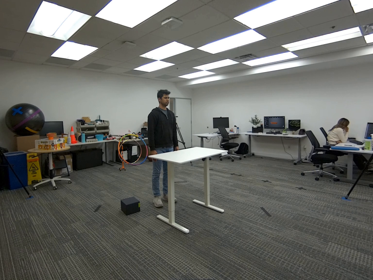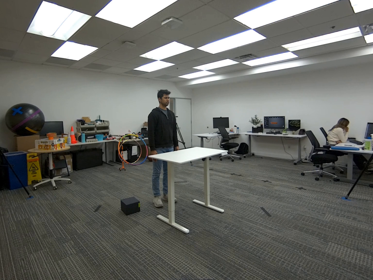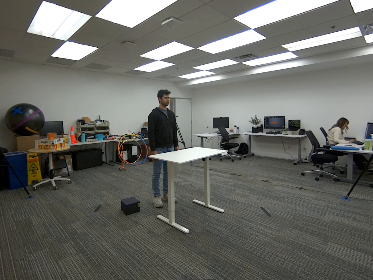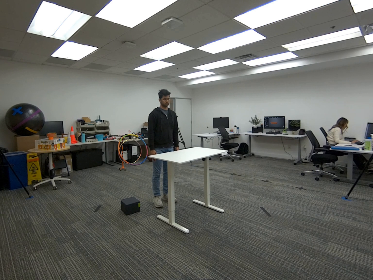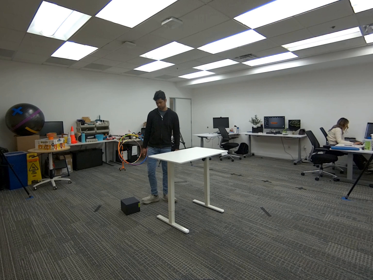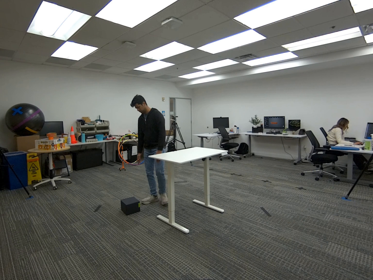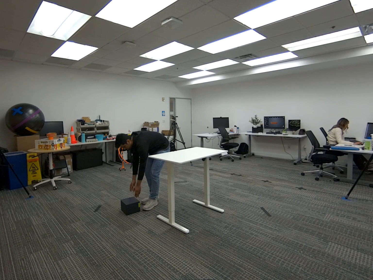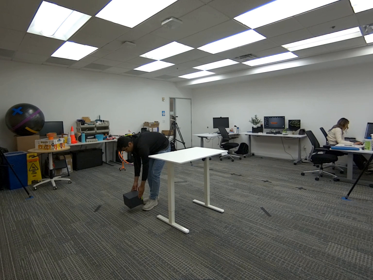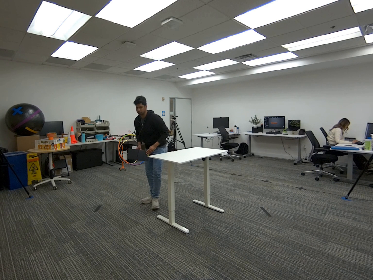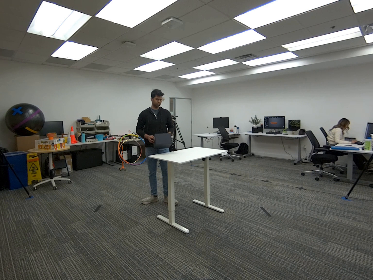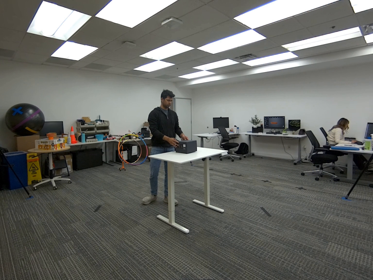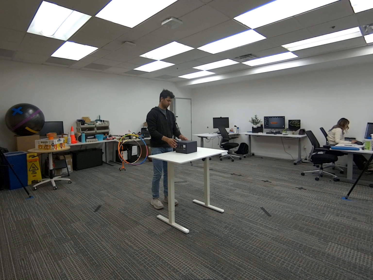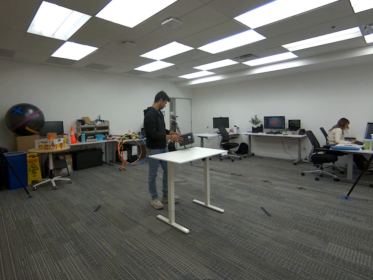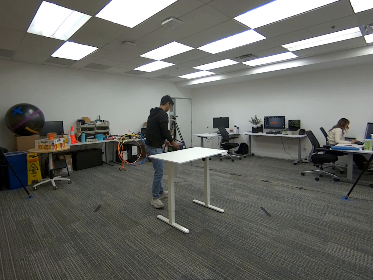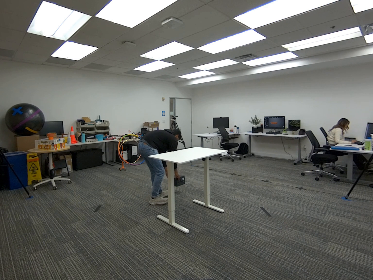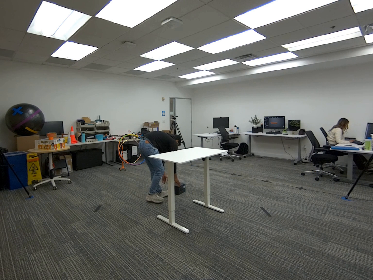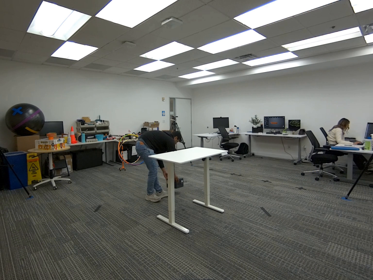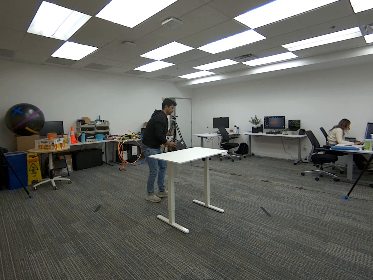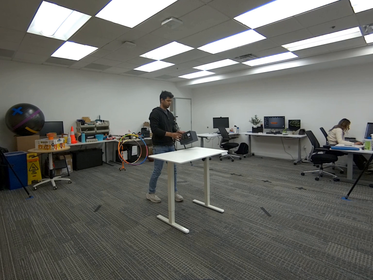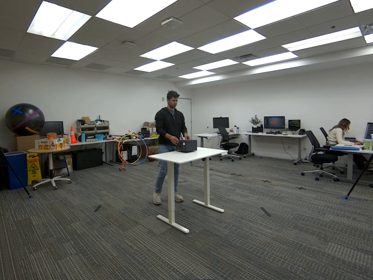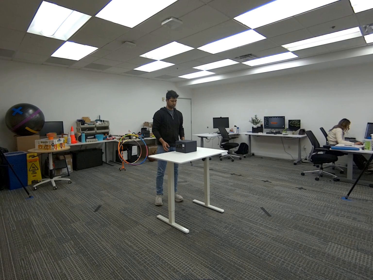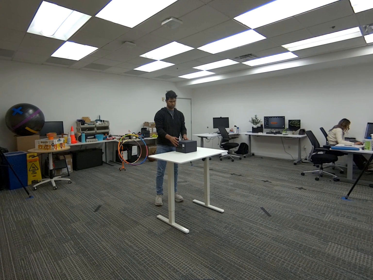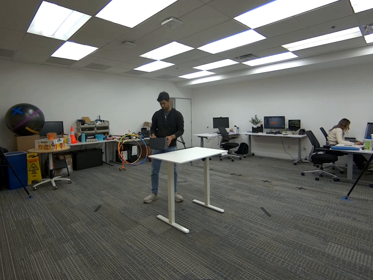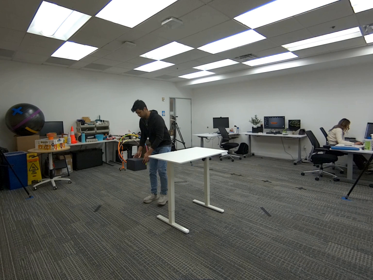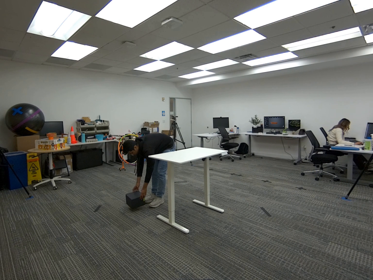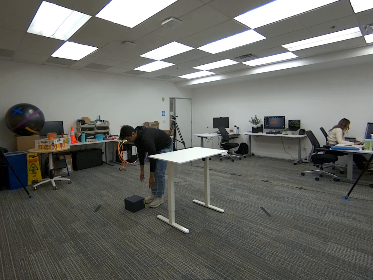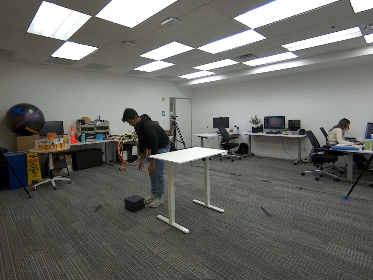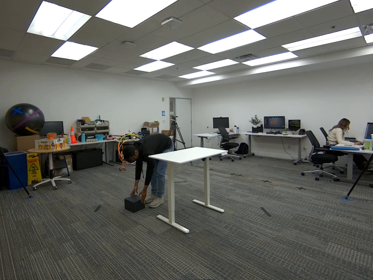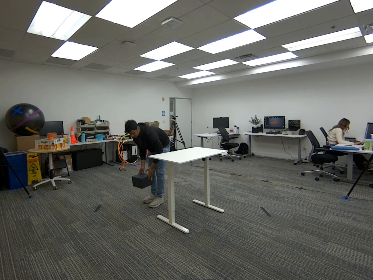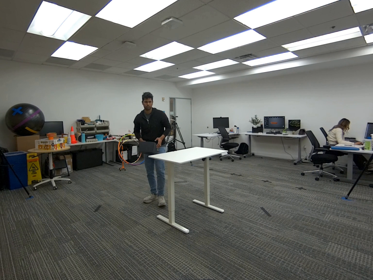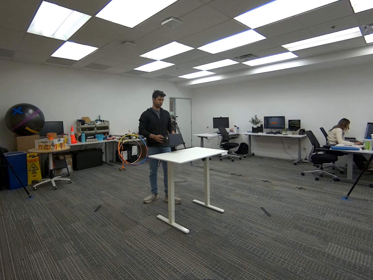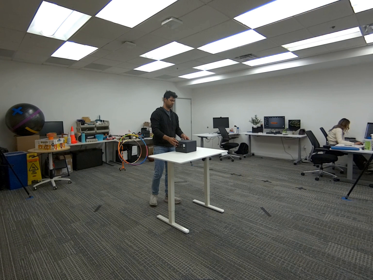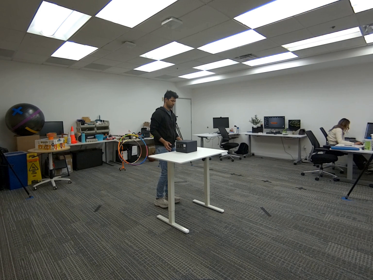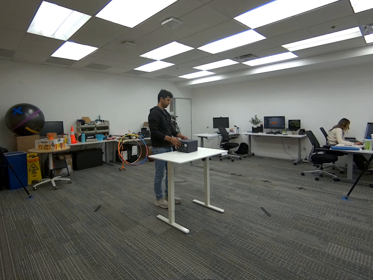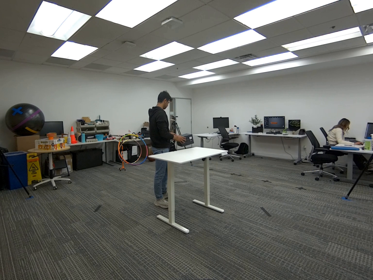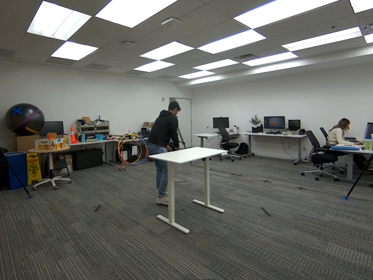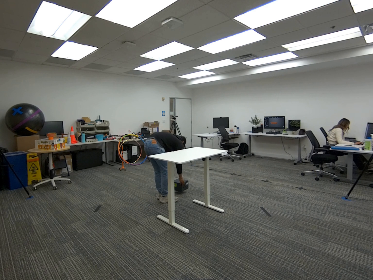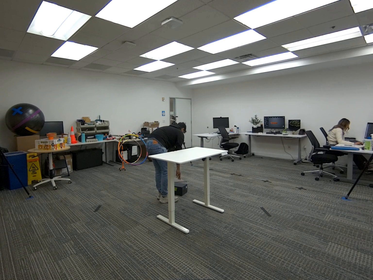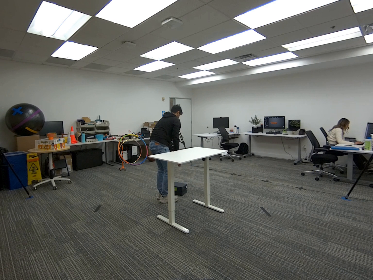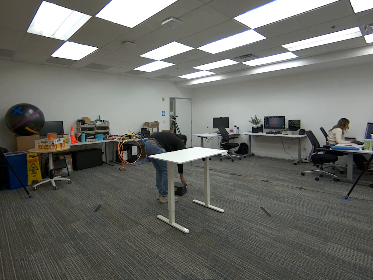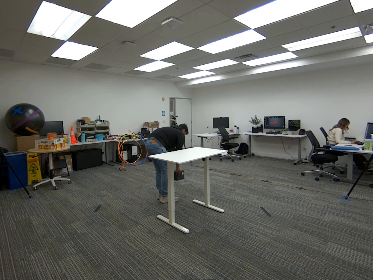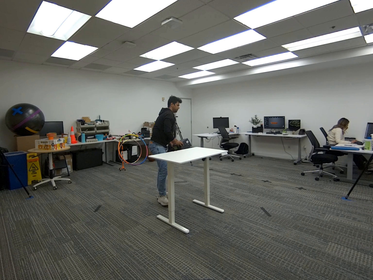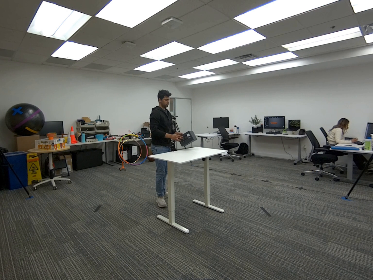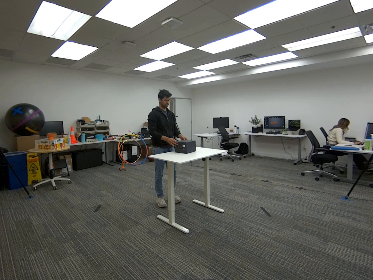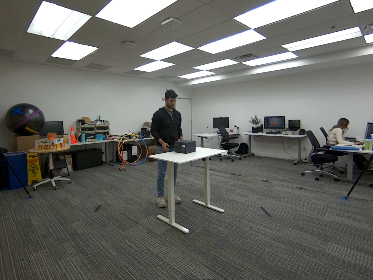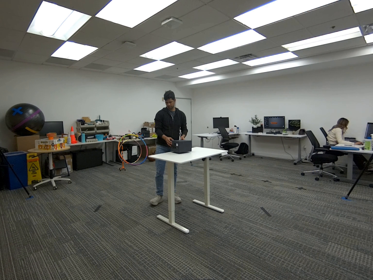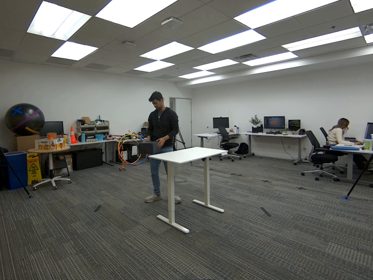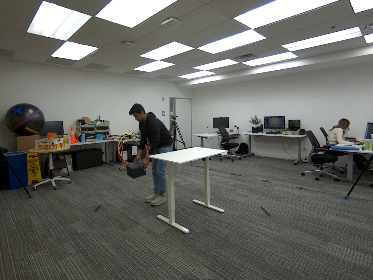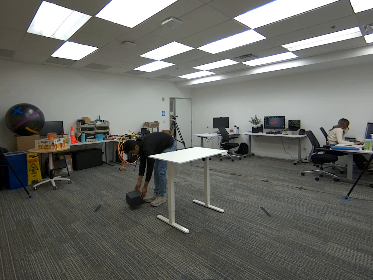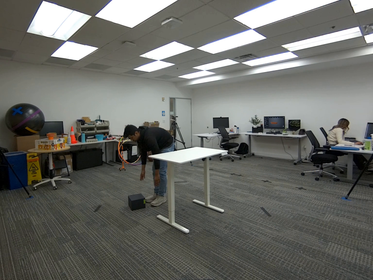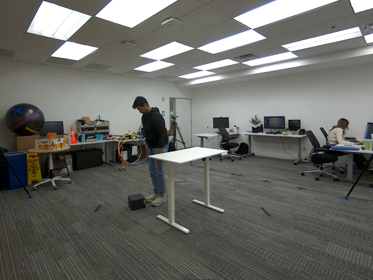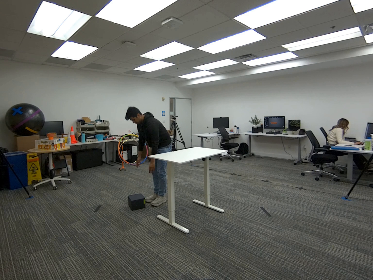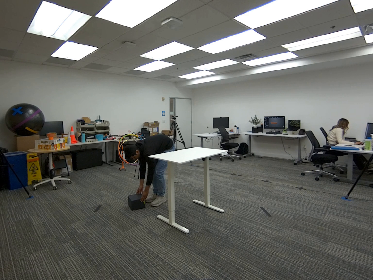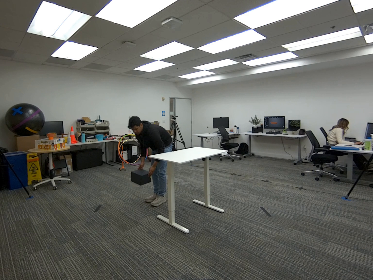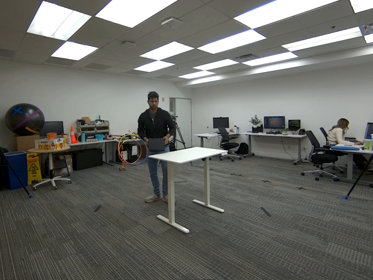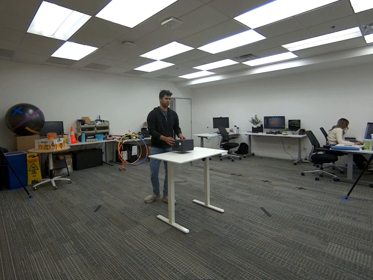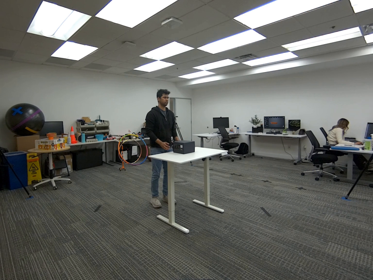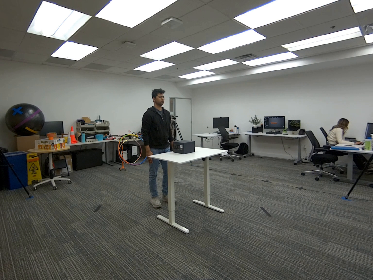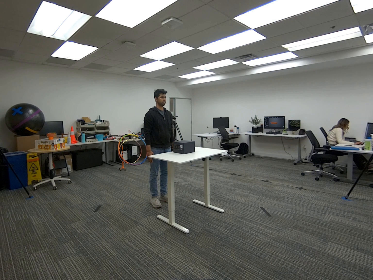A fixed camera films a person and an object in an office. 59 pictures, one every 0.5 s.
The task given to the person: Walk to the box from the ground, pick up the box with both hands, and place it on the white desk.
